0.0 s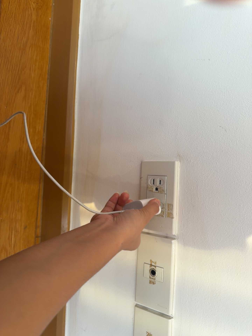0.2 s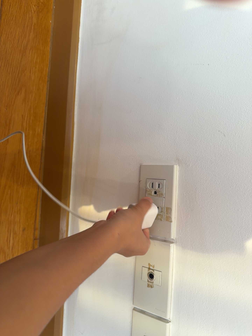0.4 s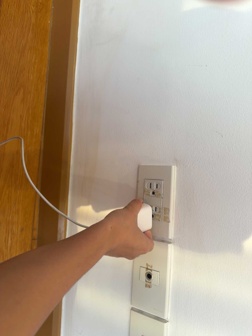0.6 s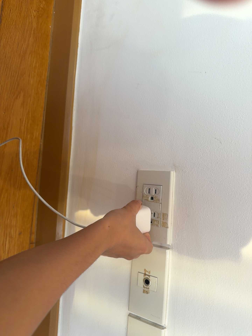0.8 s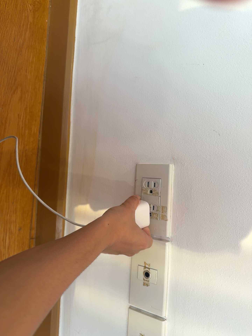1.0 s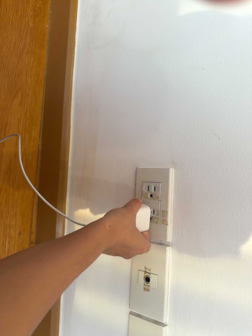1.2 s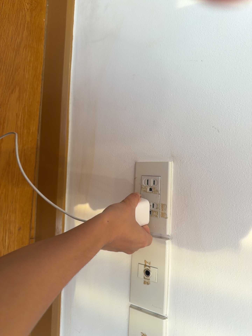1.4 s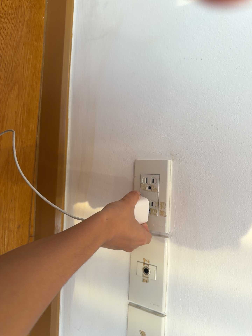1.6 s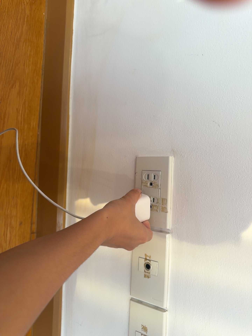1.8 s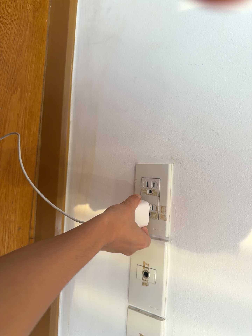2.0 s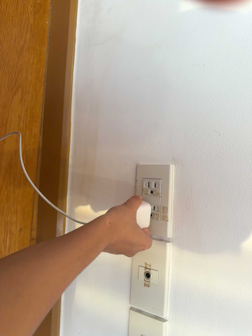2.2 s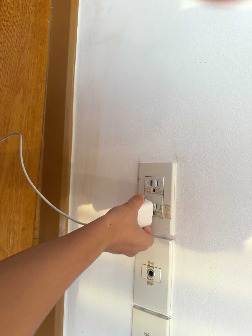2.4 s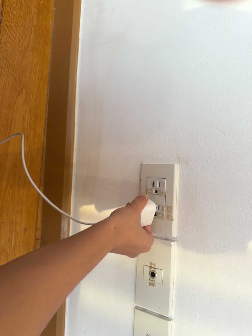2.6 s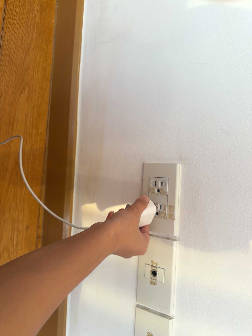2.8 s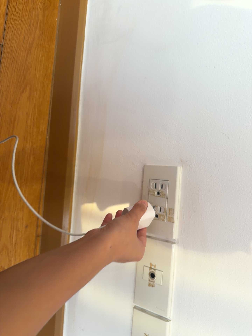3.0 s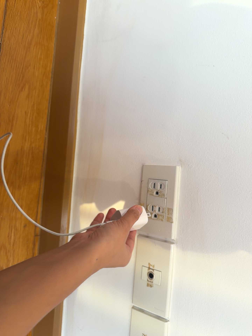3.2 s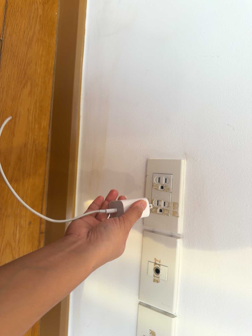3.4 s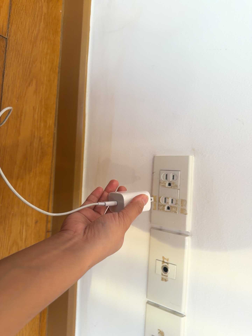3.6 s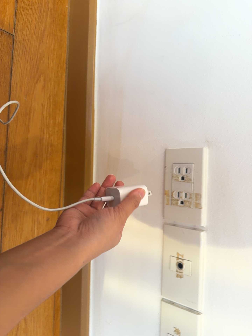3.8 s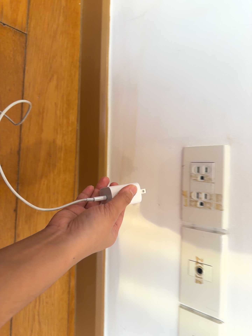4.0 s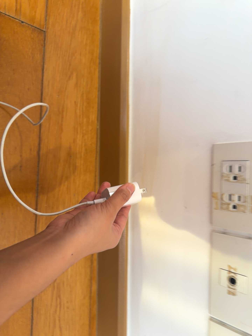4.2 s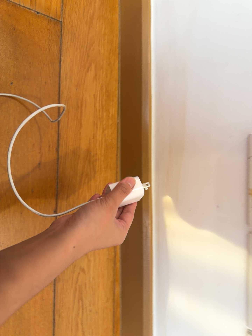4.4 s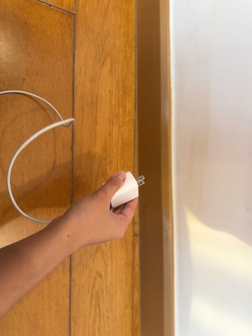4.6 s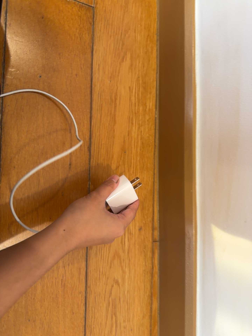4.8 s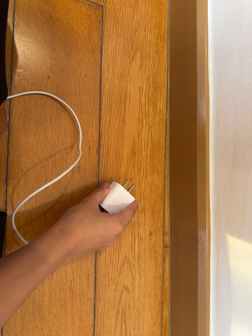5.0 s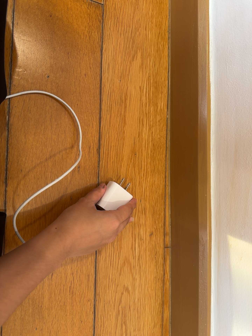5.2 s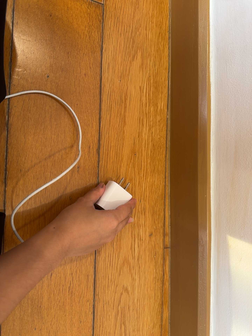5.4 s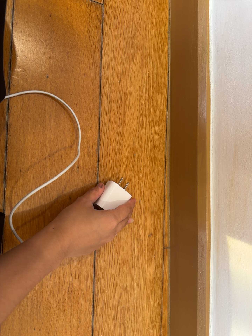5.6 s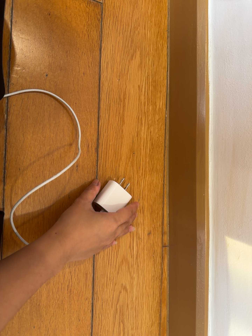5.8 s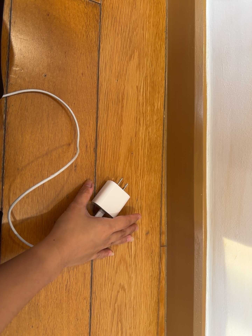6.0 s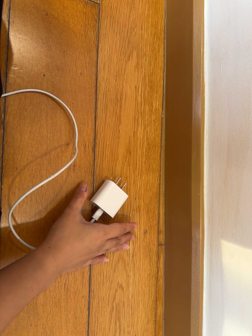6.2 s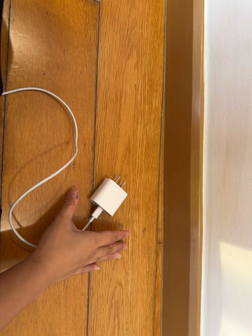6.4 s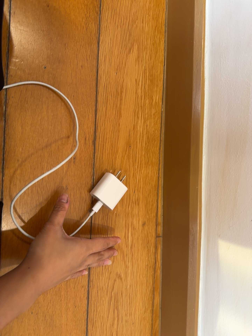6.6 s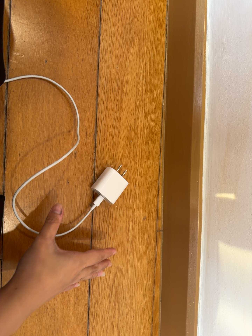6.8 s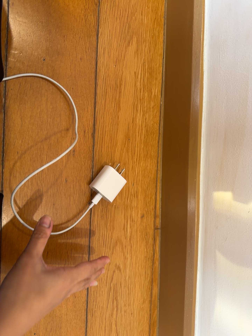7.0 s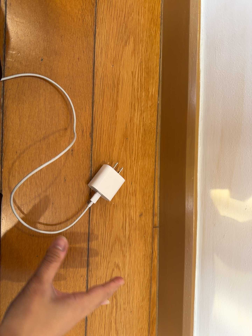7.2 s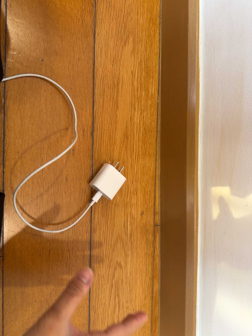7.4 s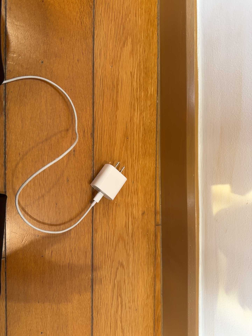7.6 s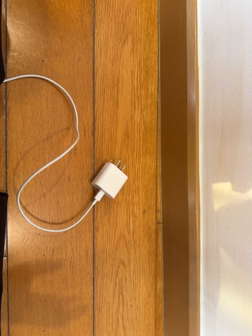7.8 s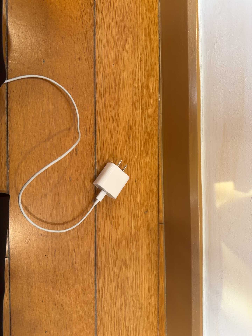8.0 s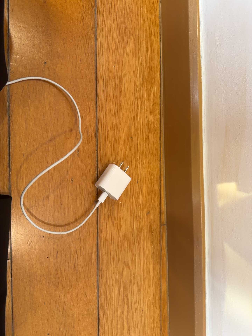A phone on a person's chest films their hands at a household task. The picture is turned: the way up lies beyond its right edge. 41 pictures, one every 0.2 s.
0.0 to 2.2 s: The camera keeps its place and its aim.
2.2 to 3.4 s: The camera shifts only a little, or ends up much as it began.
3.4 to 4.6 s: The camera pans to its left by about 25 degrees. It travels forward, about 14 cm, so what stands in front looms larger.
4.6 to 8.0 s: The camera shifts only a little, or ends up much as it began.
The film runs backward here.
